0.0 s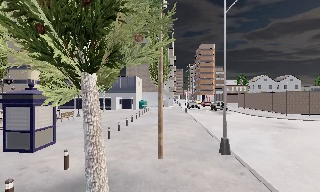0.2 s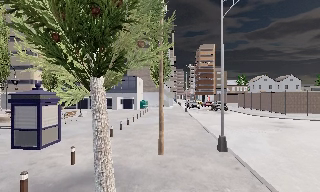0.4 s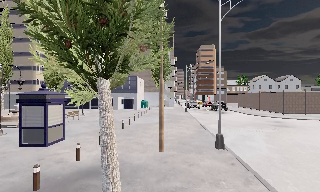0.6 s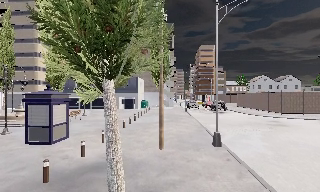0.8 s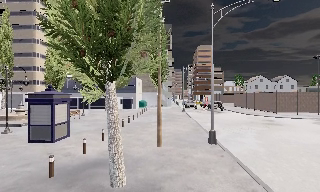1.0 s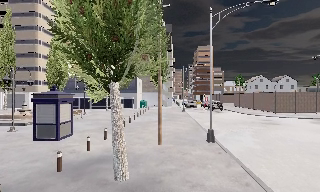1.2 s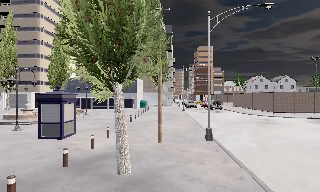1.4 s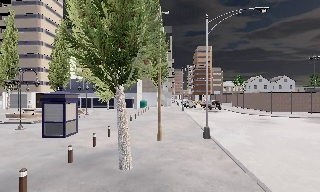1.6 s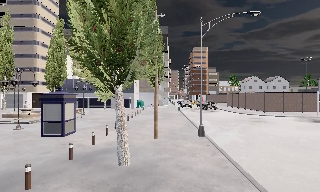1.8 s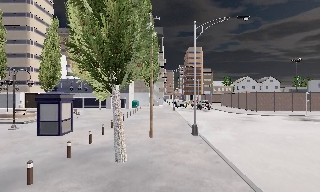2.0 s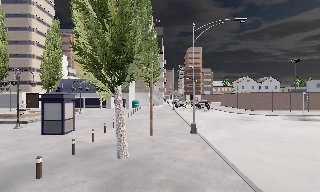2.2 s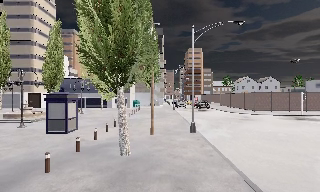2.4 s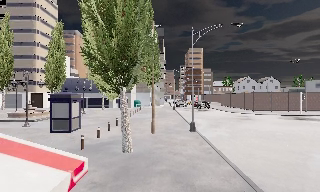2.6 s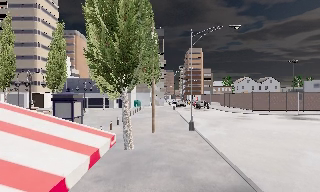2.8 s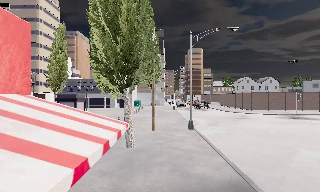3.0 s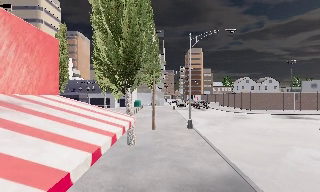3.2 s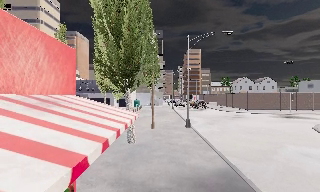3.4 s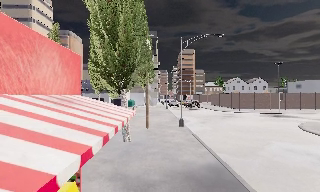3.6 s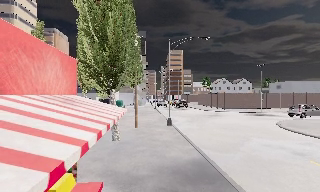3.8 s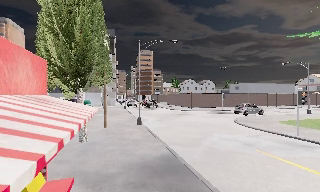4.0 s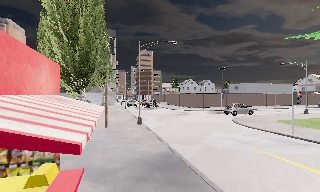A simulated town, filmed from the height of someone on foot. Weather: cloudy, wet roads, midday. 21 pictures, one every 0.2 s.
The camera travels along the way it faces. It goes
backward.
0.0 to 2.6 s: The camera travels backward, about 4.5 m, so what stands in front gets smaller.
2.6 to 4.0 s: The scene slides to the left, as the camera pans about 15 degrees to its right. It travels backward, about 2.5 m, so what stands in front gets smaller.
The film runs backward here.
